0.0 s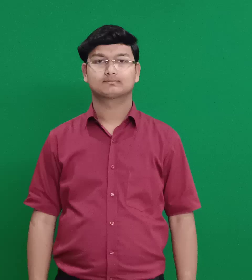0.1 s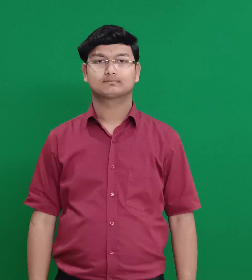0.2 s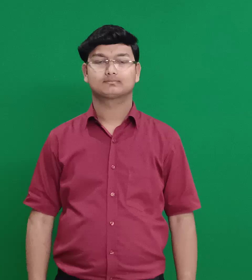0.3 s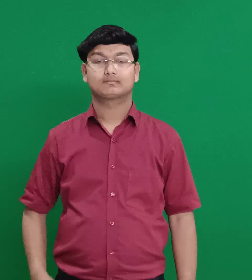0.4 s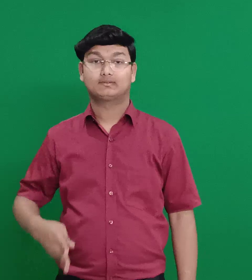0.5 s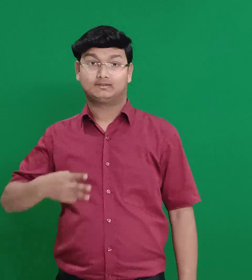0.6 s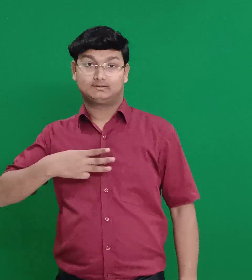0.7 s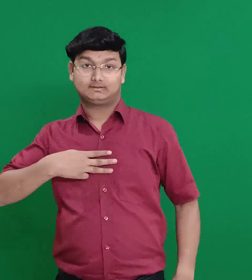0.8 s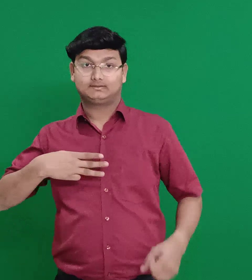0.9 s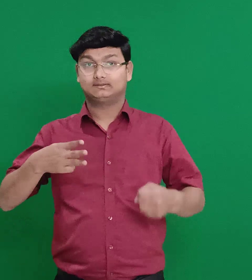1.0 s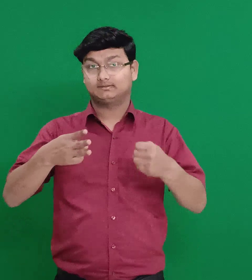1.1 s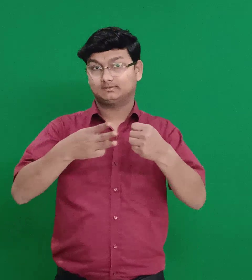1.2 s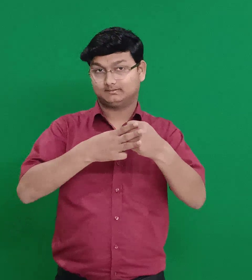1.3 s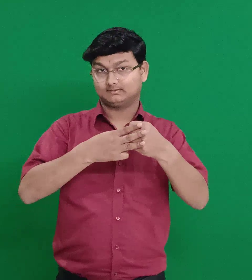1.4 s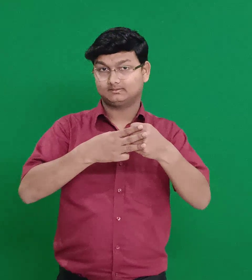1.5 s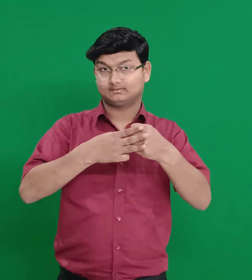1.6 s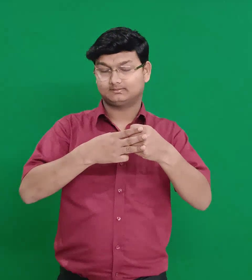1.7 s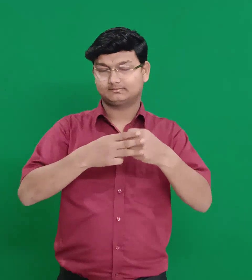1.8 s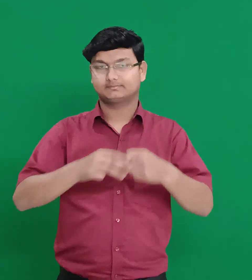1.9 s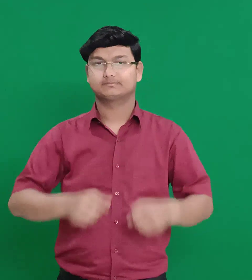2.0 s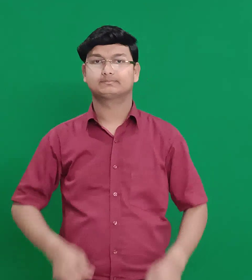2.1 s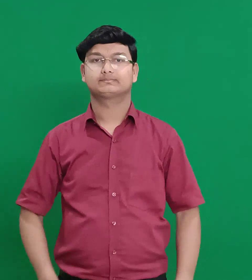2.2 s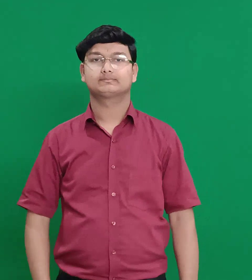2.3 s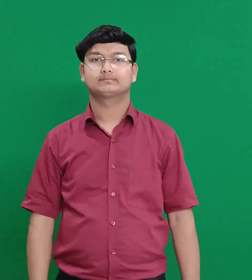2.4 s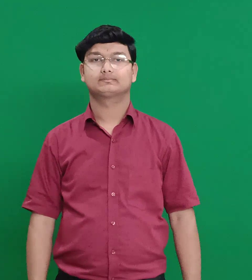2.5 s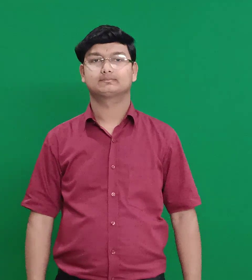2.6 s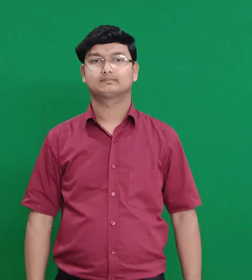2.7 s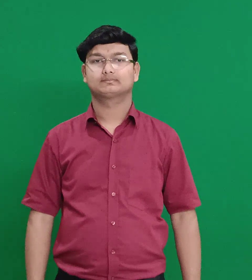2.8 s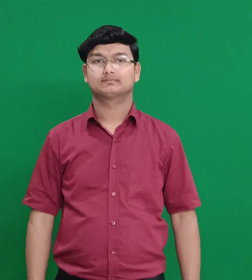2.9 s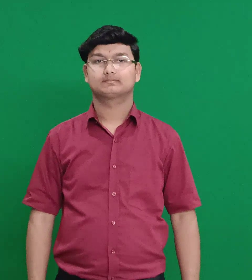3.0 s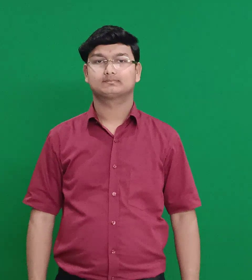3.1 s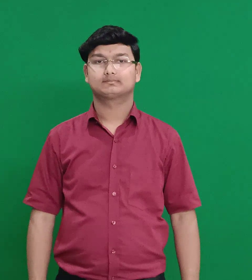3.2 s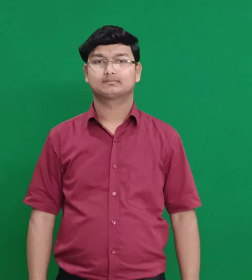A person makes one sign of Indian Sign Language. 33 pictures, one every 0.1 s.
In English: manoah
